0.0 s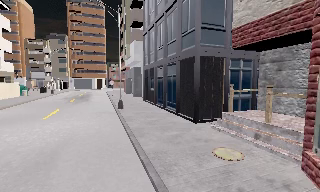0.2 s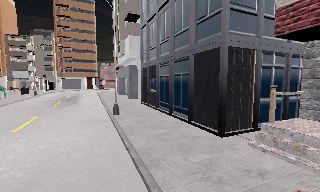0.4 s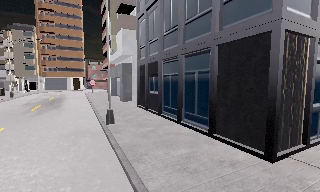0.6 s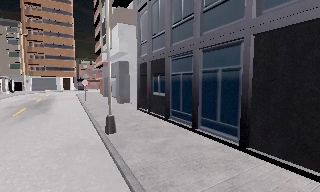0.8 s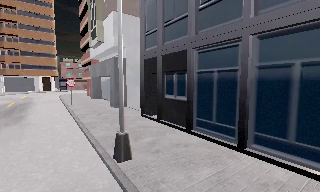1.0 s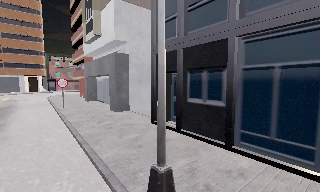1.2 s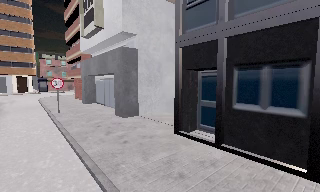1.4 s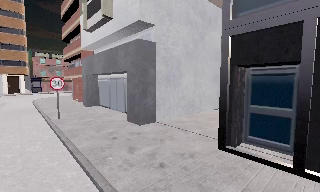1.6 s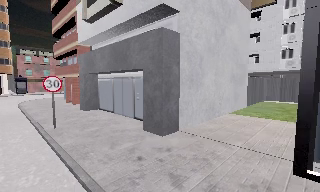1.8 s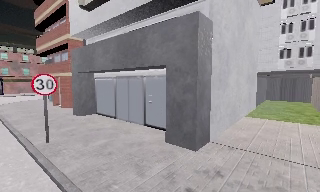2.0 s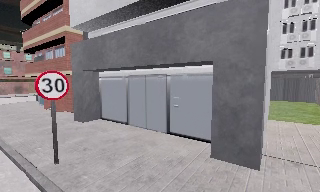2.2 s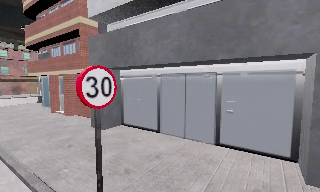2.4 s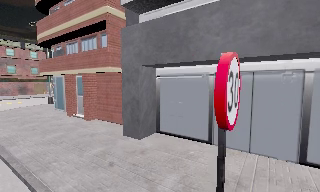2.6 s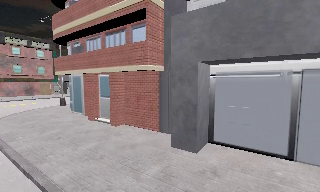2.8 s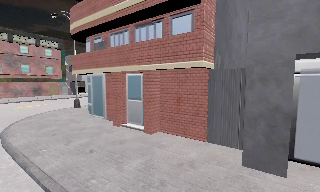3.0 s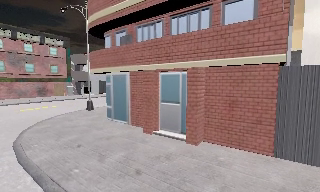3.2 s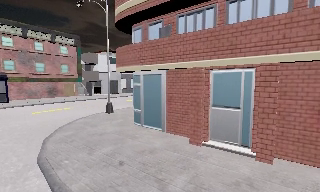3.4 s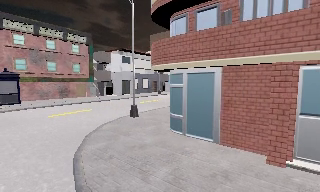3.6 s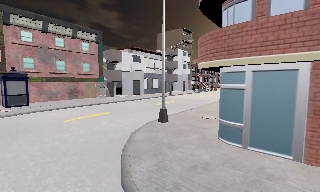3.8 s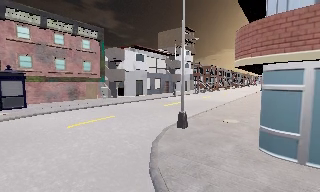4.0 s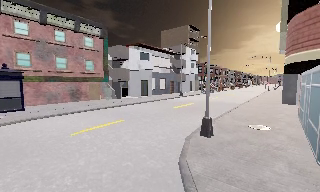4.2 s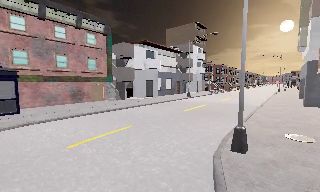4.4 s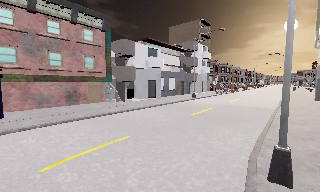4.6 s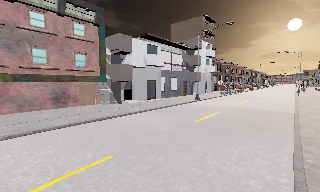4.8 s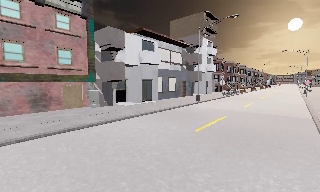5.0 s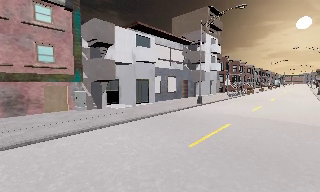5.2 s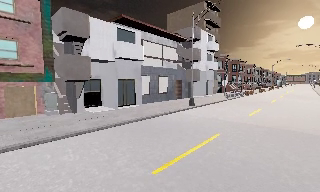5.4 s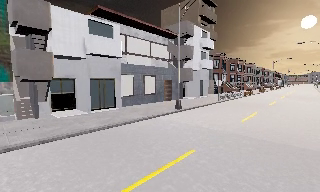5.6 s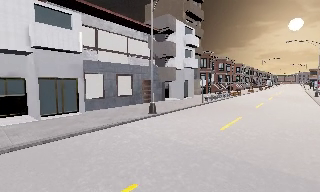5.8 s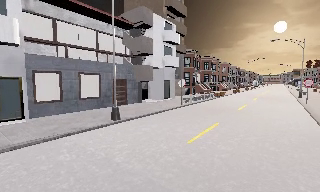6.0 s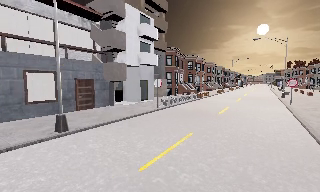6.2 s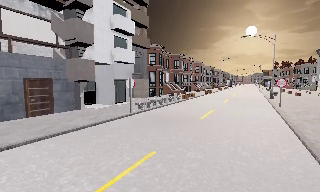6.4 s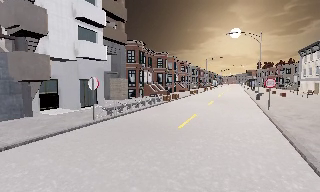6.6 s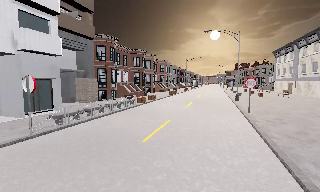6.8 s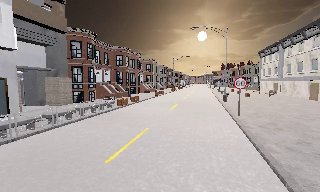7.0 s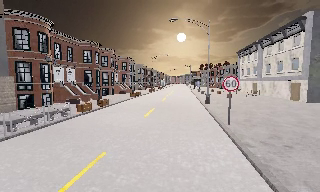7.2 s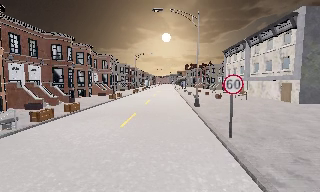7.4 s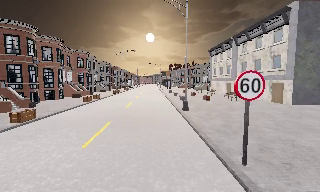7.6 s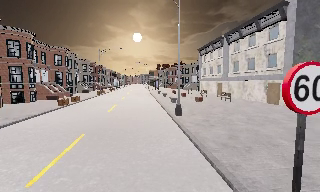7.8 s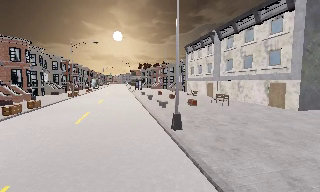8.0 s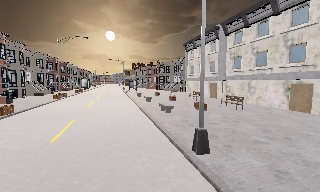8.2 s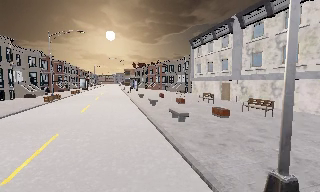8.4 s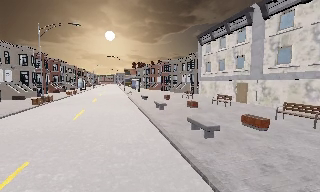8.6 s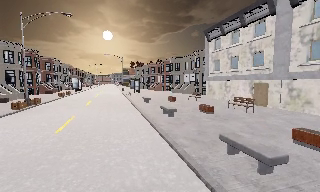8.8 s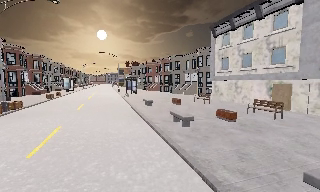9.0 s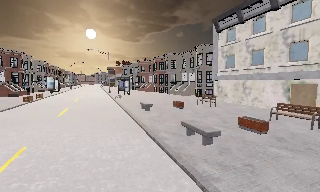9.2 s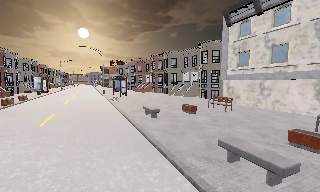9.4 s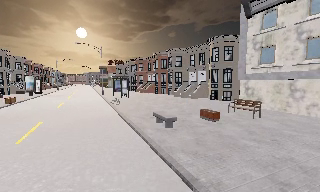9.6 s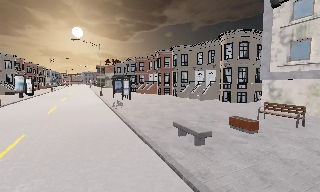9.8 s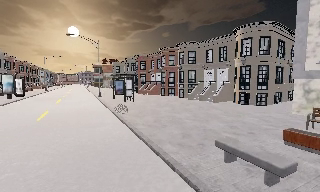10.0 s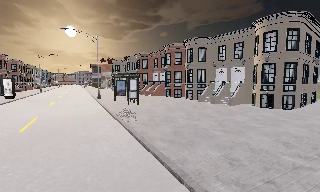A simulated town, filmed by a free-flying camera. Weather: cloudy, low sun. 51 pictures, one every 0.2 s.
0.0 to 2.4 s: The camera pans to its right, which is clockwise from overhead, by about 35 degrees. It travels forward and to its left, about 25 m.
2.4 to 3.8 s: The camera travels to its left and forward, about 13 m, so close, fixed things drift to the right.
3.8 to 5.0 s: The camera travels forward, about 9 m, so what stands in front looms larger.
5.0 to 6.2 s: The scene slides to the left, as the camera pans about 10 degrees to its right. It travels forward and to its right, about 12 m, so what stands in front looms larger.
6.2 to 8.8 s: The scene slides to the left, as the camera pans about 50 degrees to its right. It travels forward, about 25 m.
8.8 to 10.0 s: The camera travels forward and to its left, about 13 m, so what stands in front looms larger.
The film runs forward here.
